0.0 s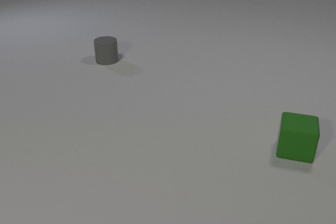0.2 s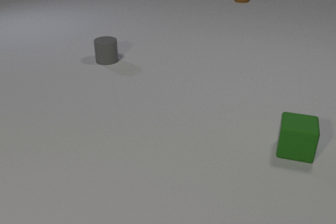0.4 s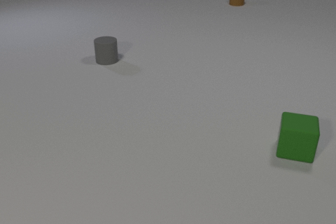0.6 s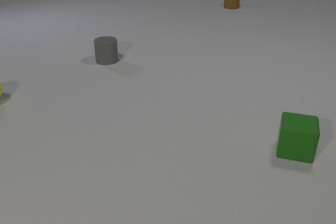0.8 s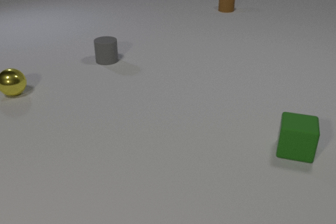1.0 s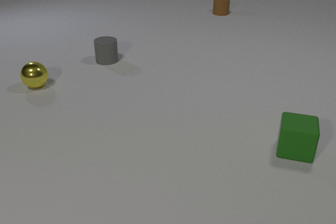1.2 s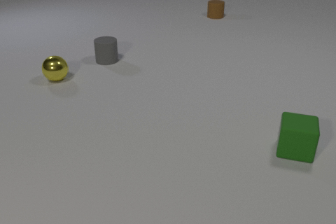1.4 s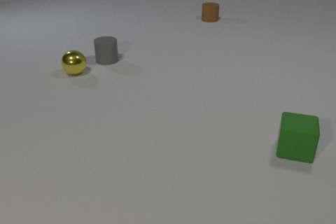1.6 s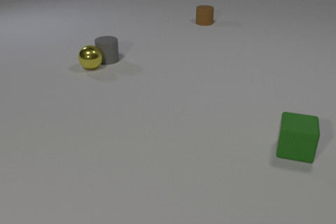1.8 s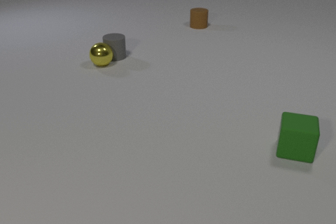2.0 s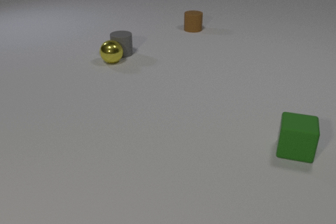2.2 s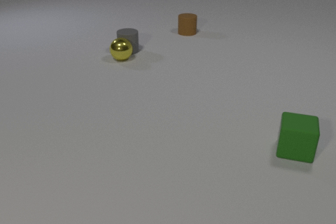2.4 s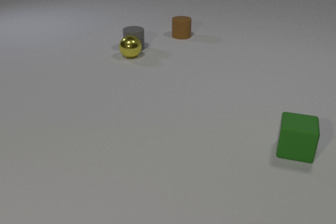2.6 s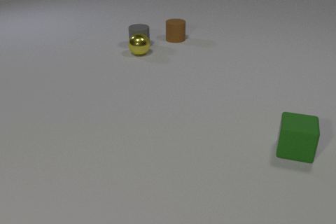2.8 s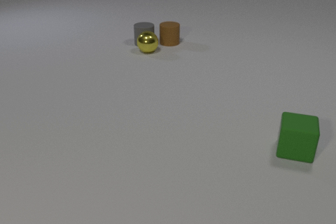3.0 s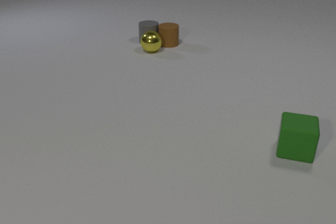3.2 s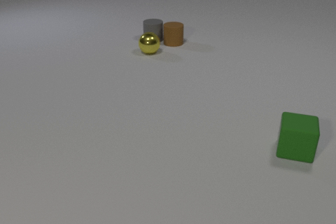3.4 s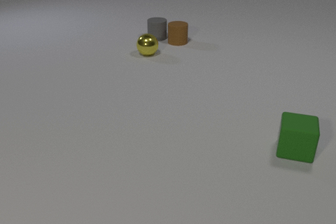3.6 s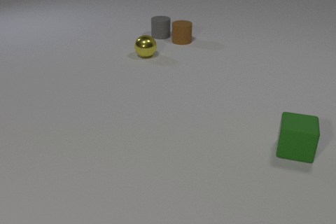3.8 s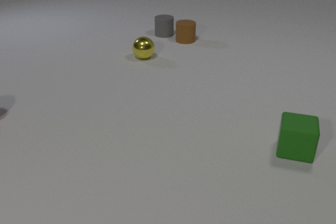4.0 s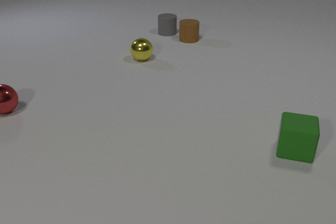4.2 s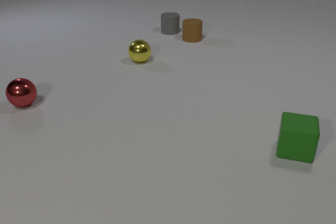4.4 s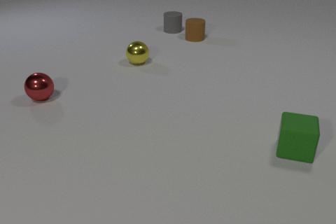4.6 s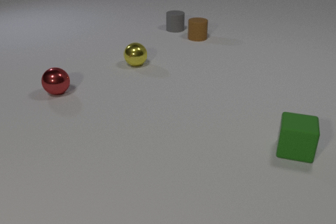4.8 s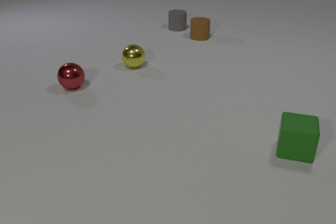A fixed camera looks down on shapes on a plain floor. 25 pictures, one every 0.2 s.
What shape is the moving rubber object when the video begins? cylinder.
How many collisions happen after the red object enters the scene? 0.
Are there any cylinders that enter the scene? no.
0.0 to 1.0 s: The yellow metal sphere comes in at the left edge, rolls to the right and away from the camera. The brown rubber cylinder slides toward the camera and to the left.
1.0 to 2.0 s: The yellow metal sphere rolls to the right and away from the camera. The gray rubber cylinder slides away from the camera and to the right. The brown rubber cylinder slides toward the camera and to the left. The yellow metal sphere and the gray rubber cylinder collide.
2.0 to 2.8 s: The yellow metal sphere rolls to the right and away from the camera. The gray rubber cylinder slides away from the camera and to the right. The brown rubber cylinder slides toward the camera and to the left.
2.8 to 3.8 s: The yellow metal sphere rolls toward the camera. The gray rubber cylinder slides away from the camera and to the right. The brown rubber cylinder slides to the right and away from the camera. The yellow metal sphere and the brown rubber cylinder collide.
3.8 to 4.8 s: The yellow metal sphere rolls toward the camera and to the left. The gray rubber cylinder slides away from the camera and to the right. The brown rubber cylinder slides to the right and away from the camera. The red metal sphere comes in at the left edge, rolls to the right and away from the camera.
